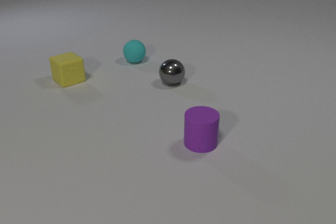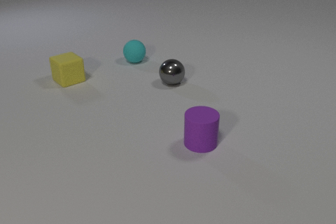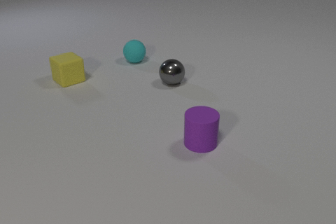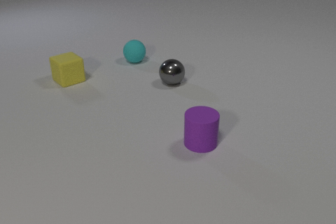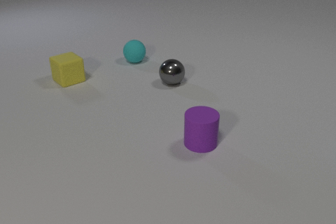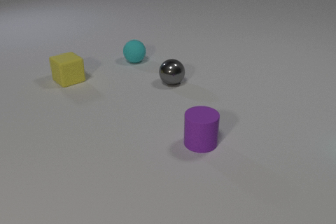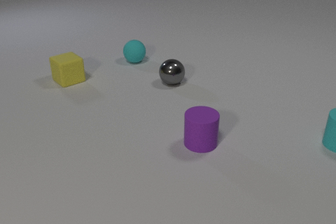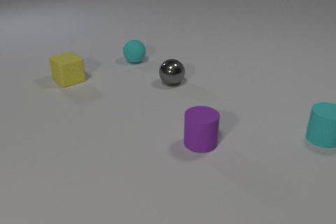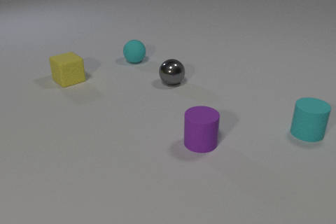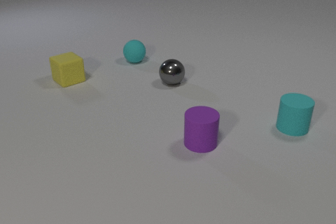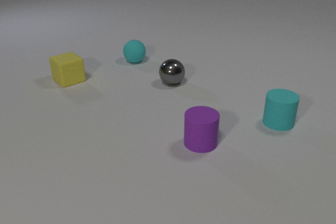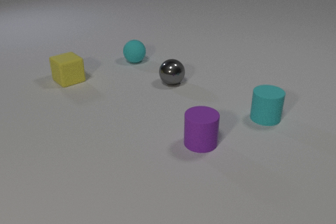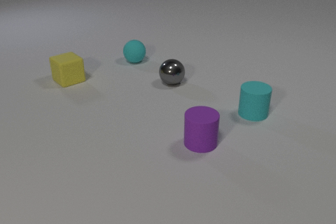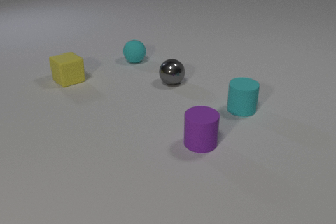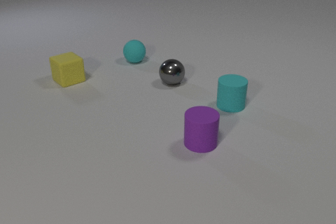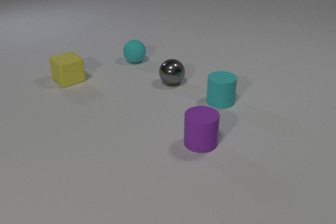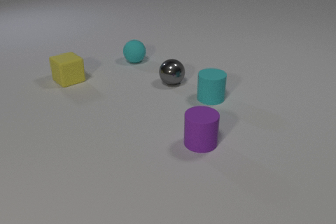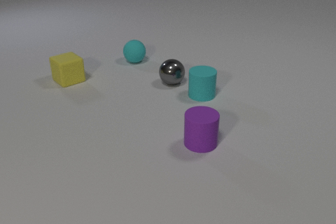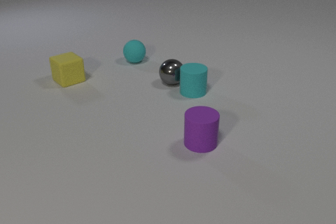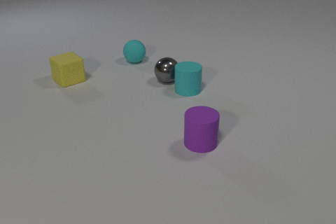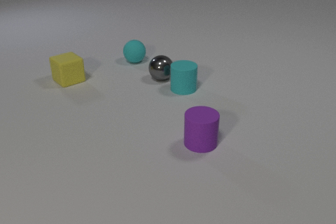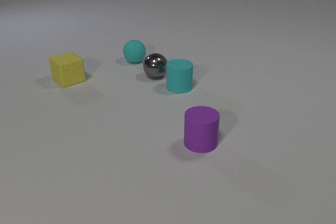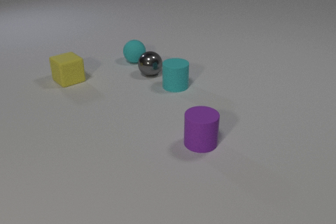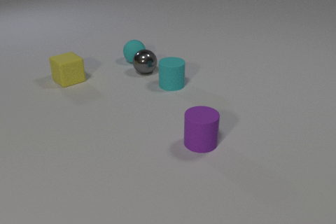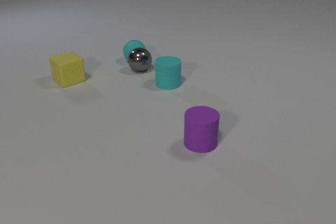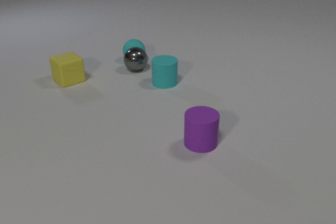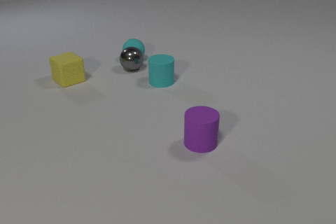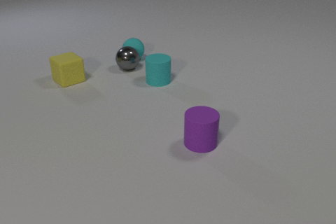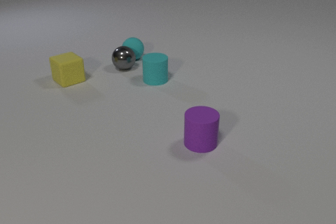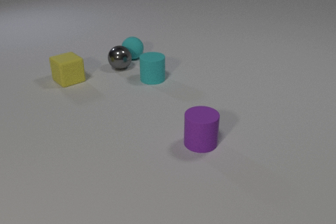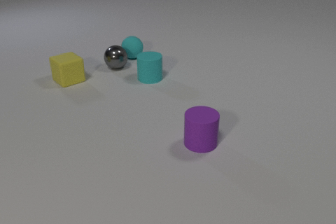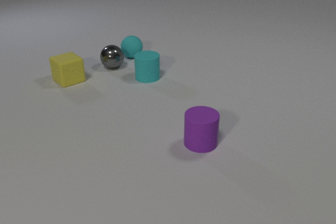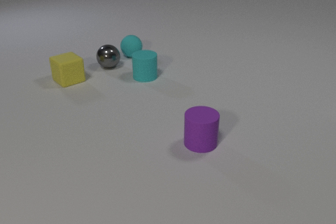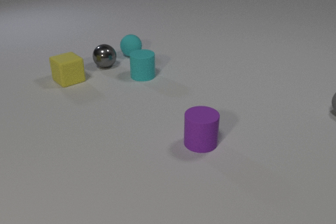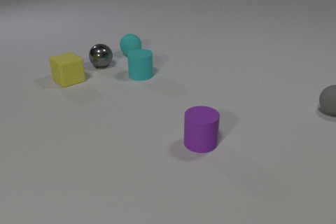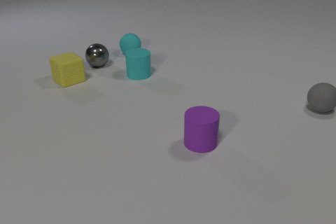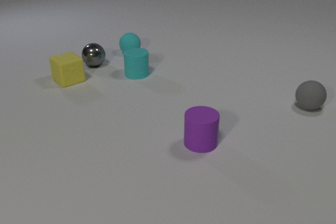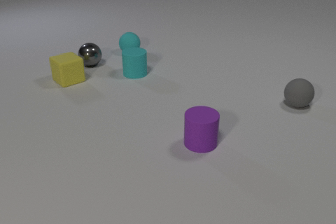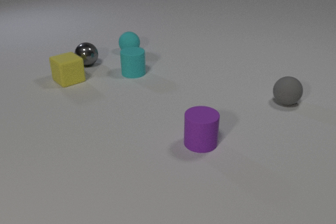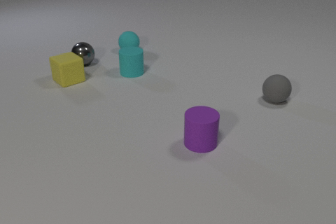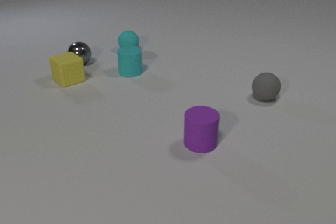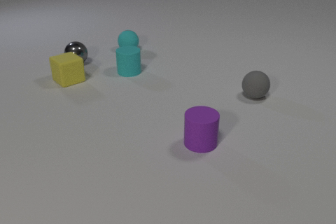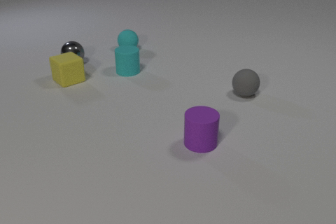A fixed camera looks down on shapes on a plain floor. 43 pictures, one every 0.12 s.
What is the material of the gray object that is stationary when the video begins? metal.
Are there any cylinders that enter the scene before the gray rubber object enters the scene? yes.
What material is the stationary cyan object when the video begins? rubber.
0.00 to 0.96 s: The cyan rubber cylinder comes in at the right edge, slides to the left.
0.96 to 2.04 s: The cyan rubber cylinder slides to the left and away from the camera.
2.04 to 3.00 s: The cyan rubber cylinder slides to the left and away from the camera. The gray metal sphere rolls to the left and away from the camera. The cyan rubber cylinder and the gray metal sphere collide. The gray metal sphere and the cyan rubber sphere collide.
3.00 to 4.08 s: The cyan rubber cylinder slides to the left and away from the camera. The gray metal sphere rolls to the left and away from the camera. The cyan rubber sphere rolls away from the camera. The gray rubber sphere comes in at the right edge, rolls to the left.
4.08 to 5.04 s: The cyan rubber cylinder slides to the left and away from the camera. The gray metal sphere rolls to the left and away from the camera. The cyan rubber sphere rolls away from the camera. The gray rubber sphere rolls to the left.
